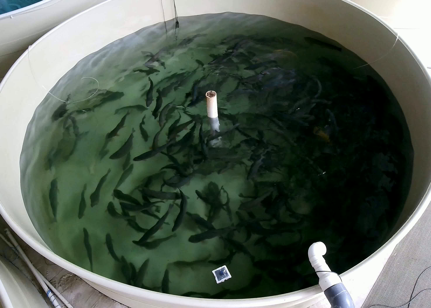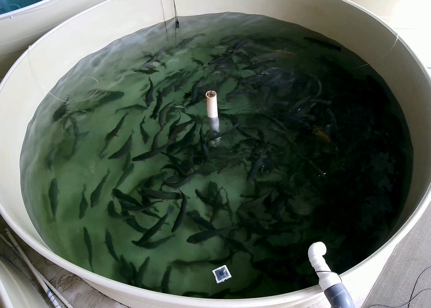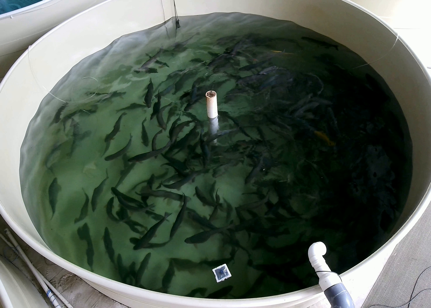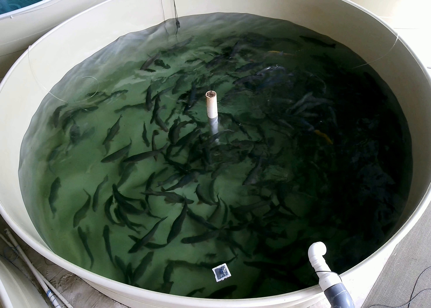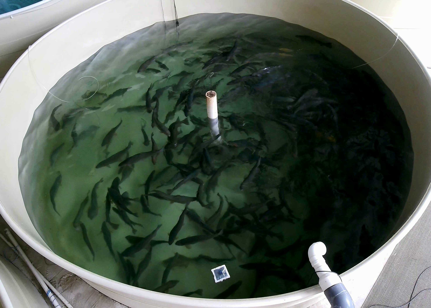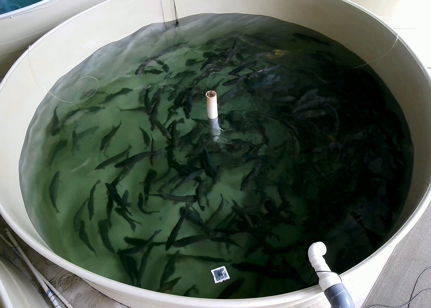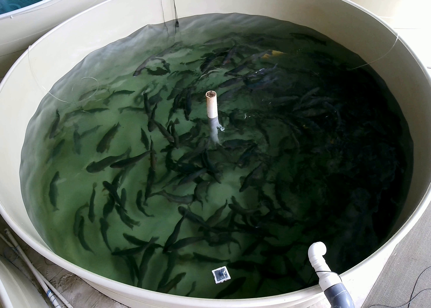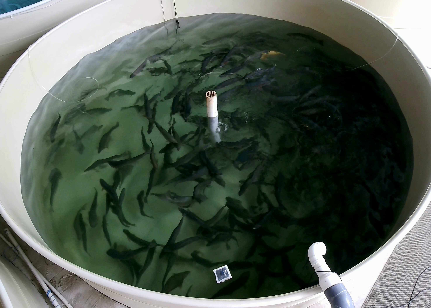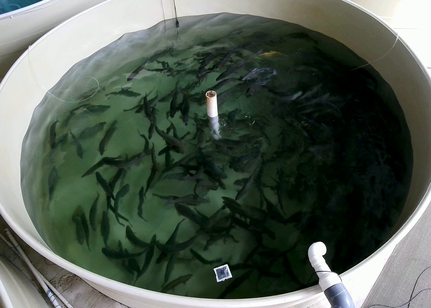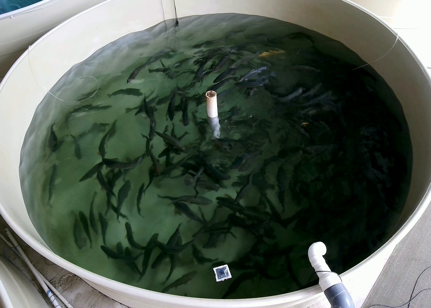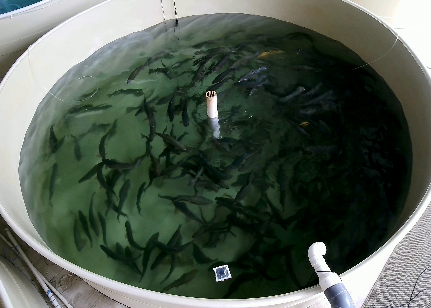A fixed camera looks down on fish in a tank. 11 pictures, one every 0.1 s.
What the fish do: Foraging.
